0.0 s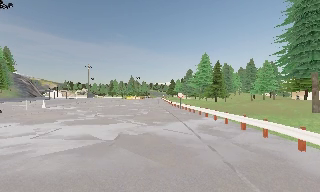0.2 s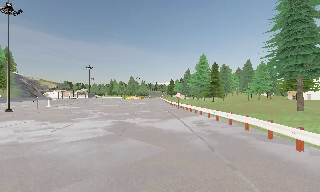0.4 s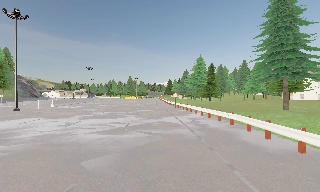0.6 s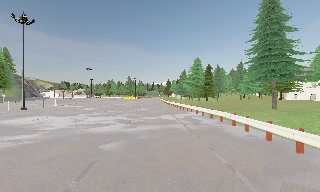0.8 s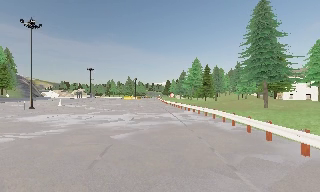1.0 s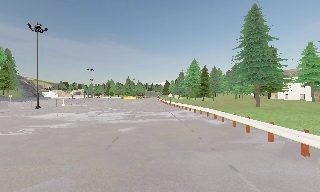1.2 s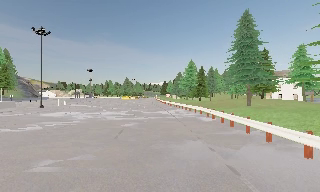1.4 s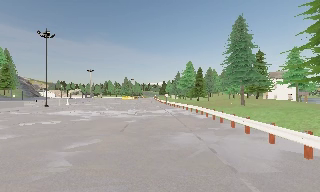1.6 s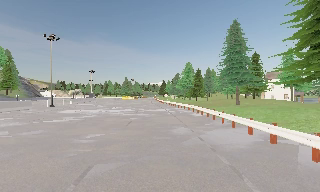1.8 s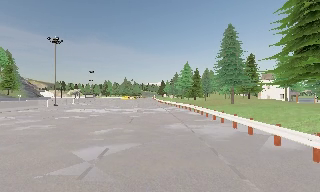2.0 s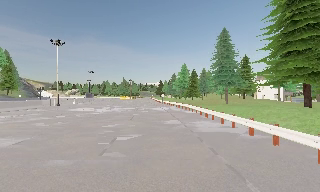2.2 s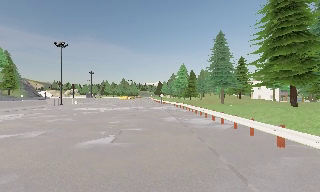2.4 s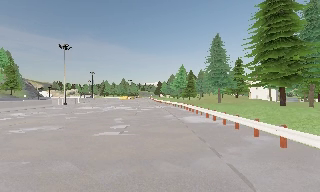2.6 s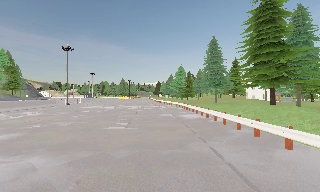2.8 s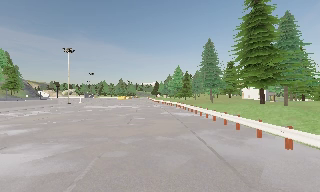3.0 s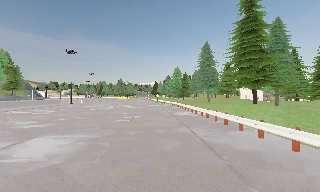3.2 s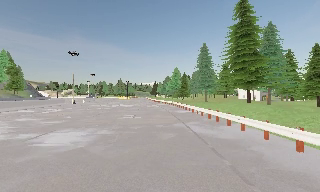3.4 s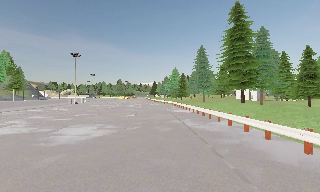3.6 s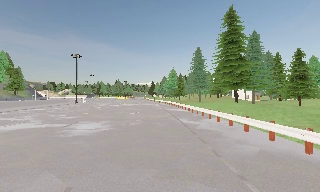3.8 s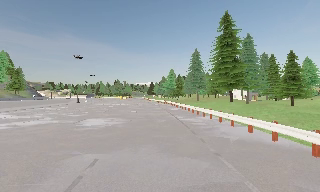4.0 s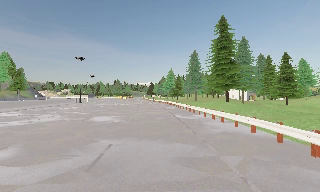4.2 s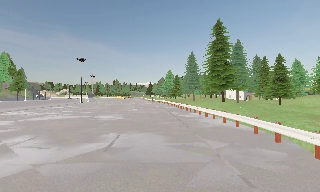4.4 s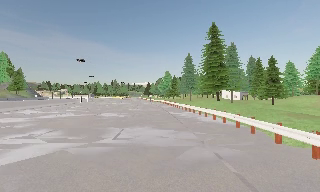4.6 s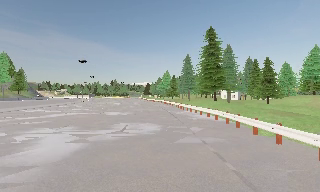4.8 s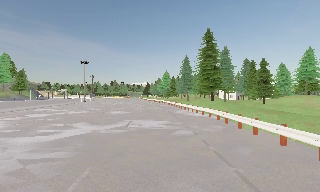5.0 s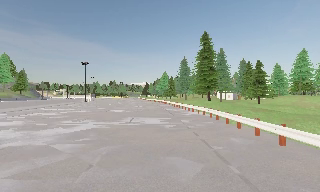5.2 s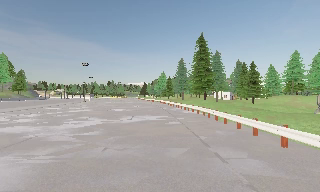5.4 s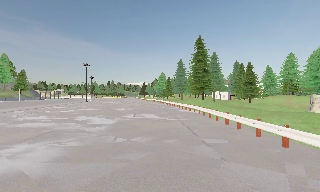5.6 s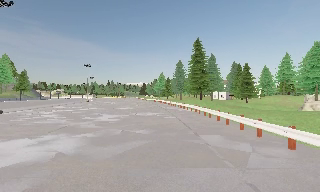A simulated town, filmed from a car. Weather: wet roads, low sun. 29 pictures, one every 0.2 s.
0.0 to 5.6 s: The camera pans to its right, which is clockwise from overhead, by about 10 degrees. It travels backward, about 40 m, so what stands in front gets smaller.
The film runs backward here.
